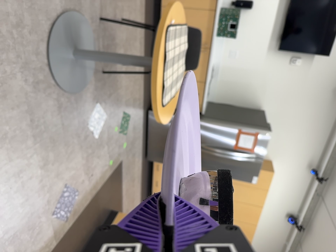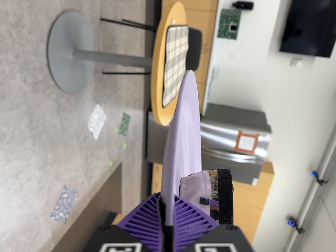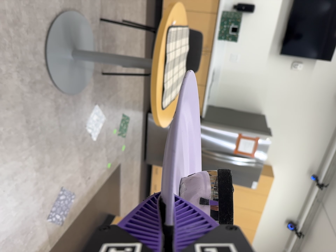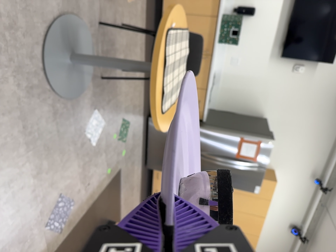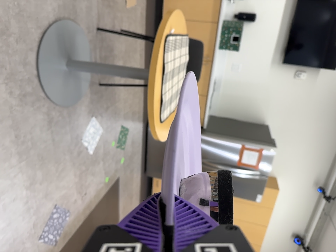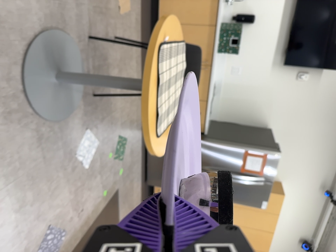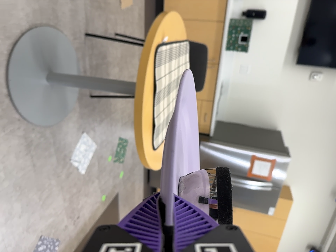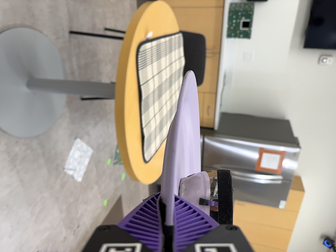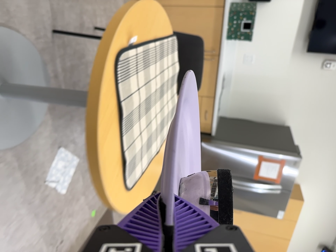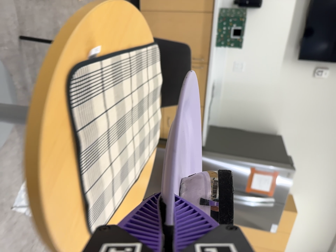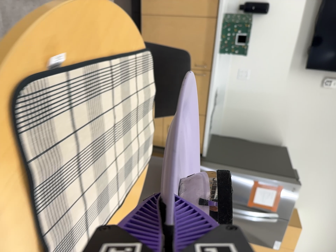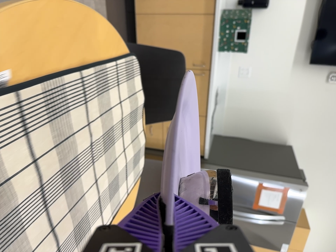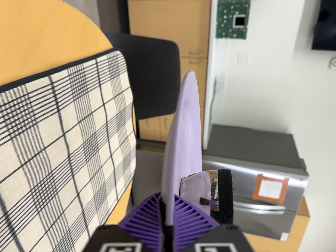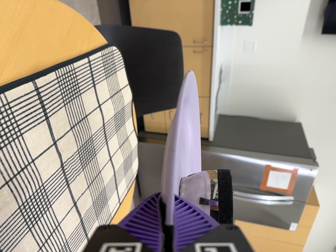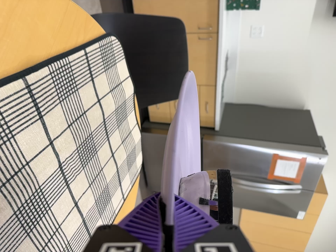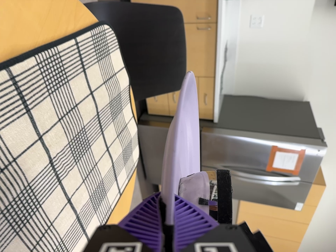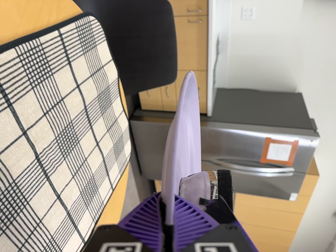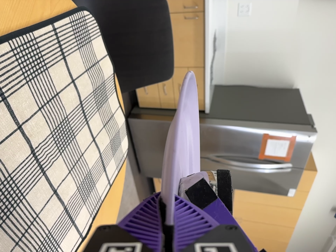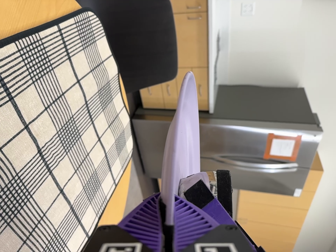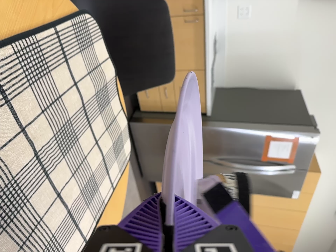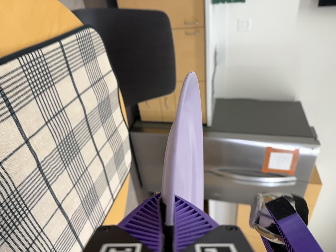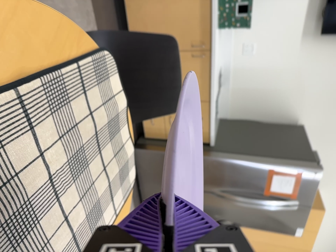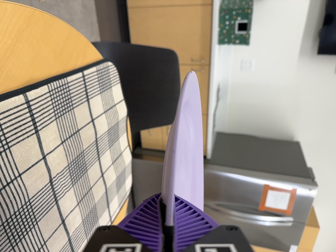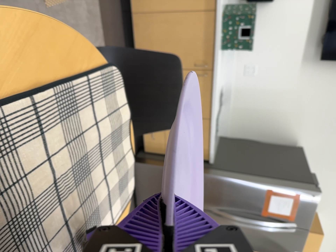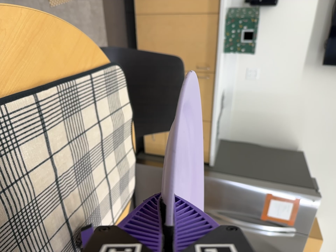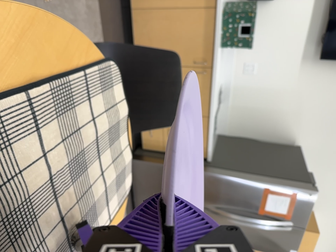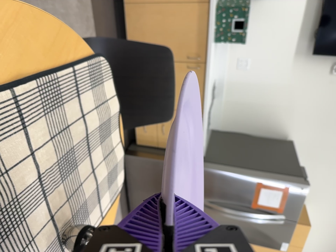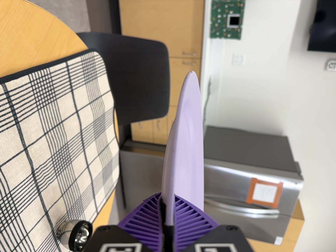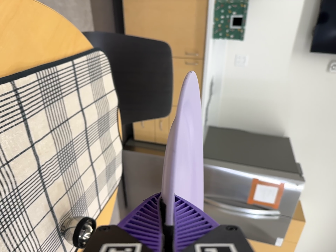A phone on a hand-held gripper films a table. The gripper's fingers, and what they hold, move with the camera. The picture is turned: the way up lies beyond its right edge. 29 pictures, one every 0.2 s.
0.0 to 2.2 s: The camera travels forward and toward the top of its view, about 120 cm, so what stands in front looms larger.
2.2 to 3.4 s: The camera travels forward and toward the top of its view, about 20 cm, so what stands in front looms larger. Its aim tips toward the bottom of its view by about 10 degrees.
3.4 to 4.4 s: The camera travels backward, about 6 cm, so what stands in front gets smaller. Its aim tips toward the top of its view by about 10 degrees, and the scene shifts downward.
4.4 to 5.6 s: The camera shifts only a little, or ends up much as it began.
The film runs forward here.
